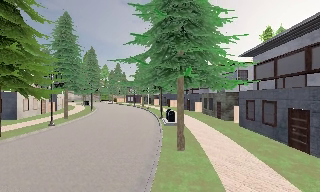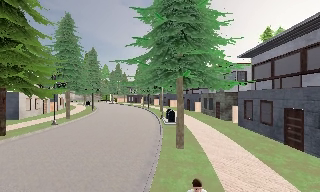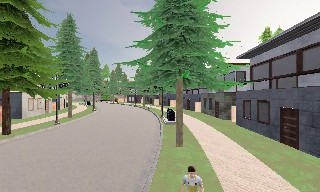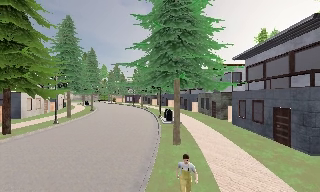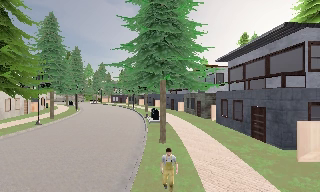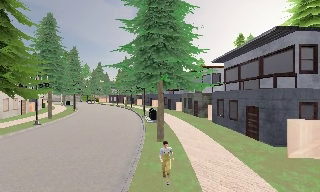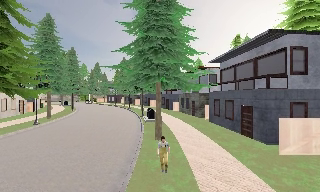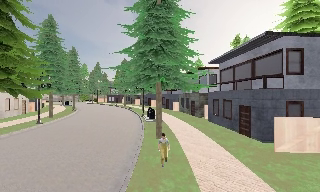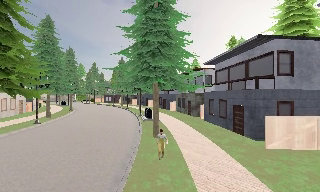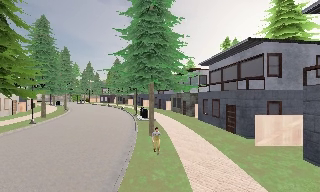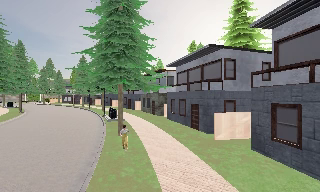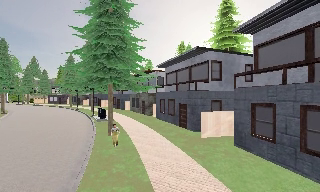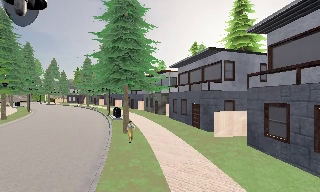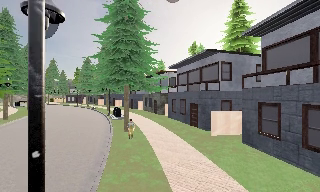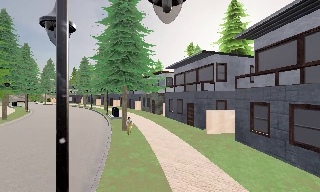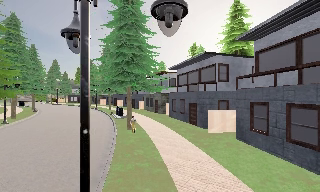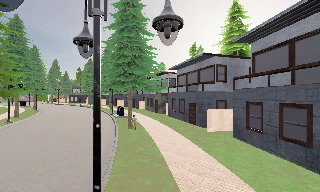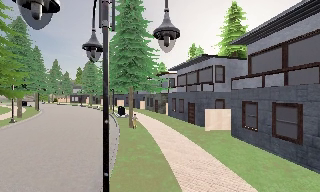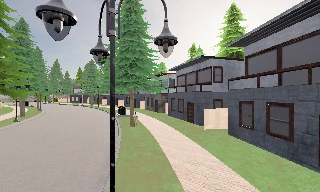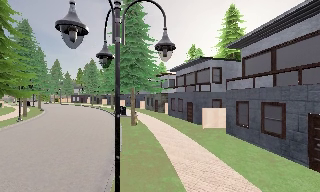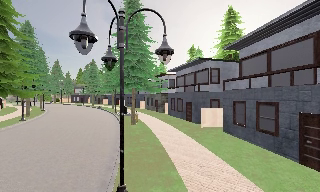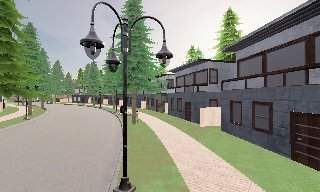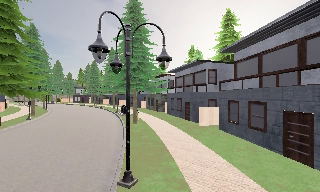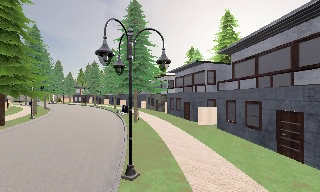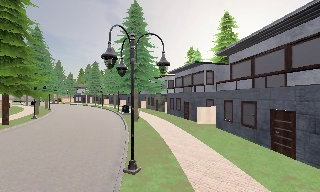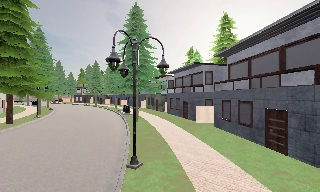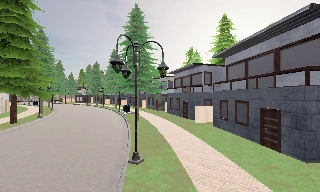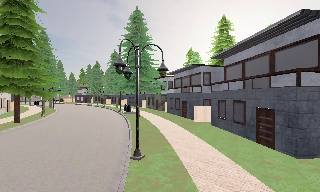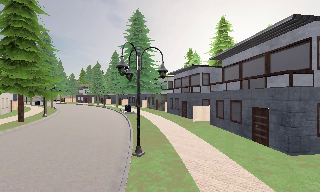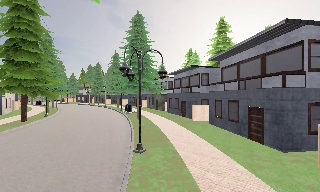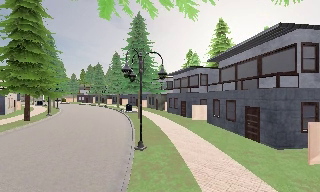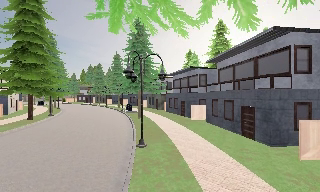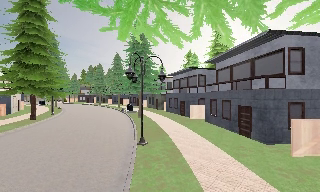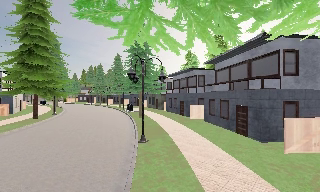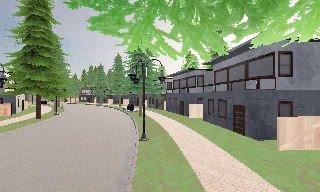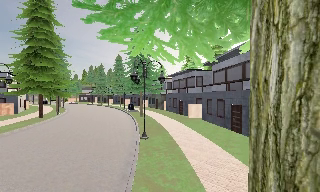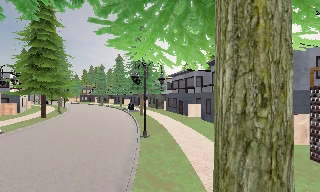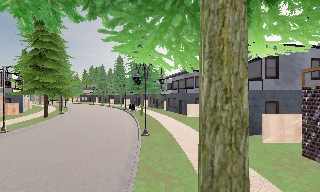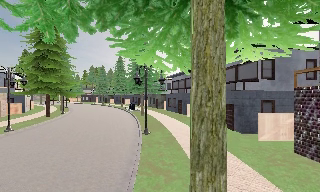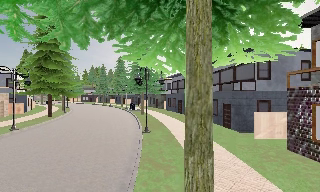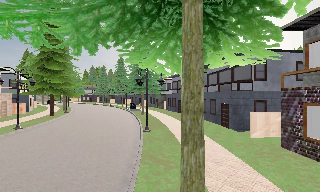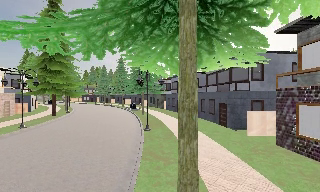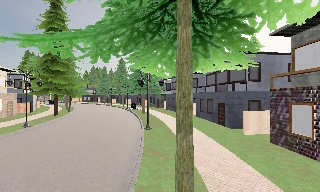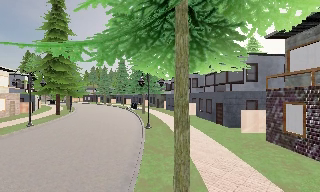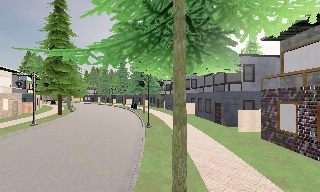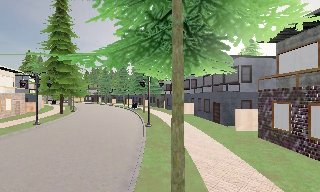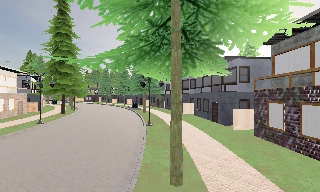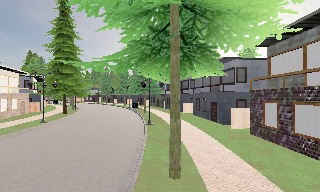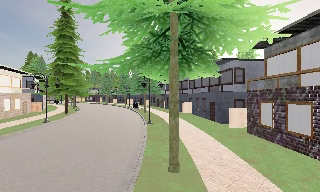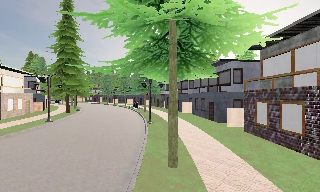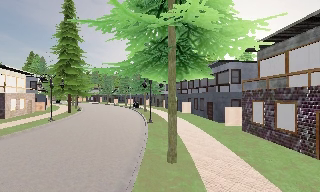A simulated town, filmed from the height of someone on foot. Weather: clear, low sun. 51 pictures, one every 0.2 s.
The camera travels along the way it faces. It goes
backward.
0.0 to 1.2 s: The camera travels backward, about 1.5 m, so what stands in front gets smaller.
1.2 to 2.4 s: The scene slides to the left, as the camera pans about 15 degrees to its right. It travels backward, about 2 m, so what stands in front gets smaller.
2.4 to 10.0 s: The camera travels backward, about 14 m, so what stands in front gets smaller.
The film runs backward here.
